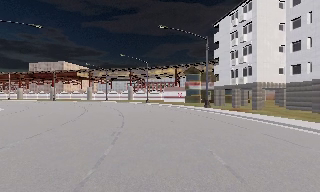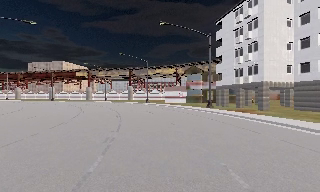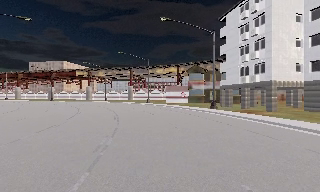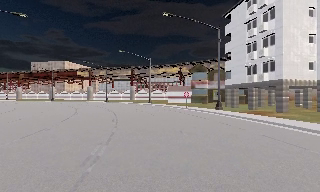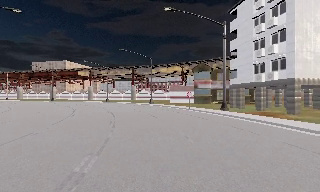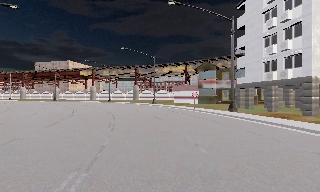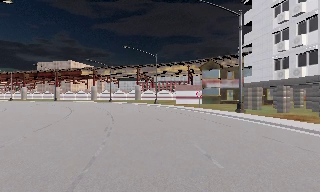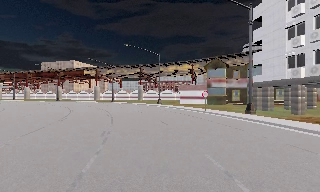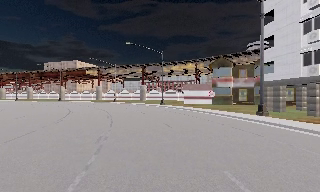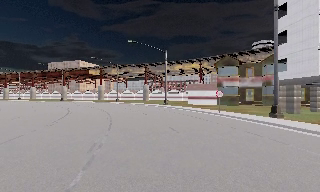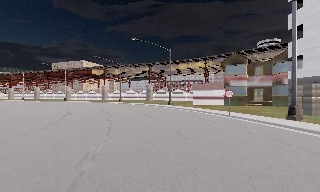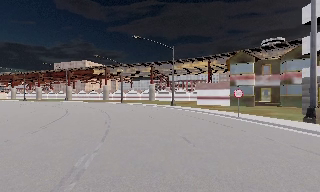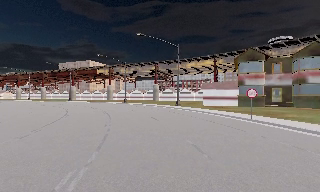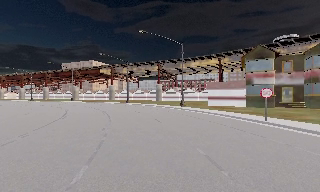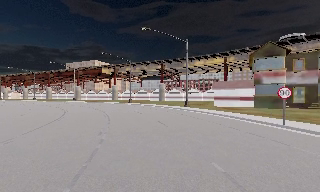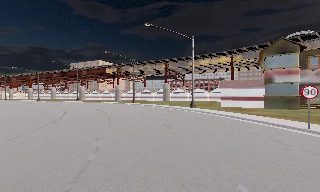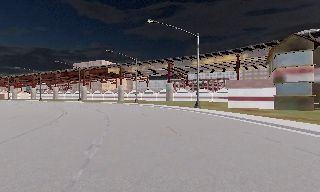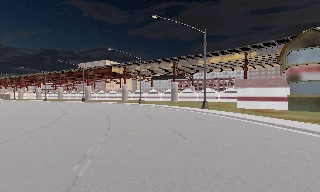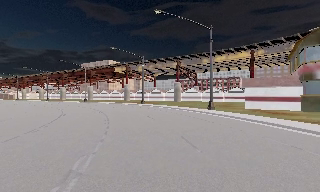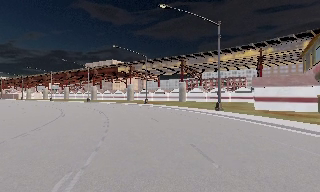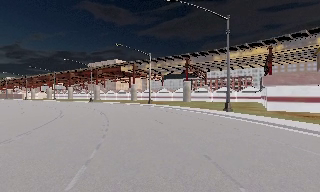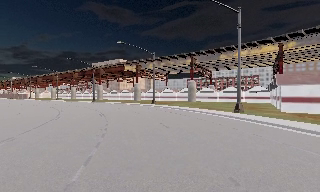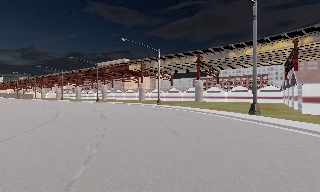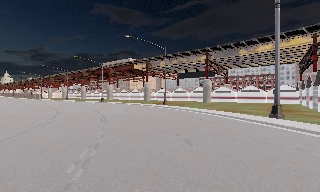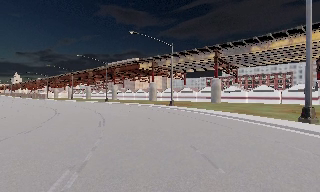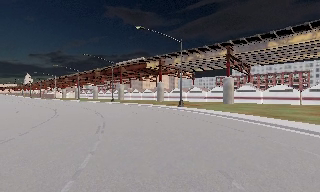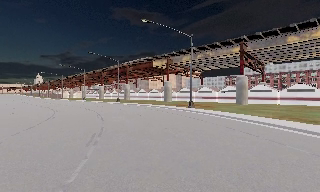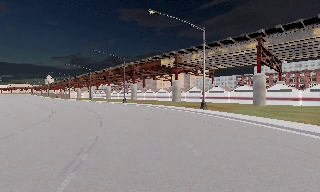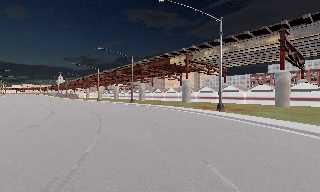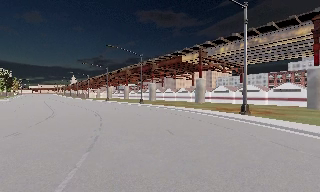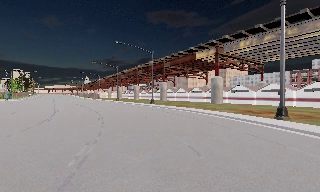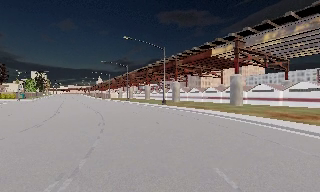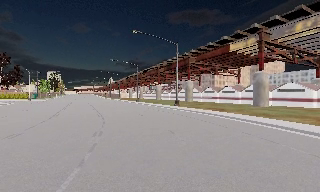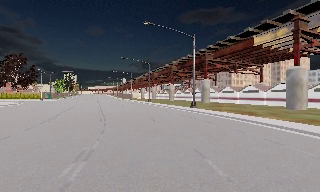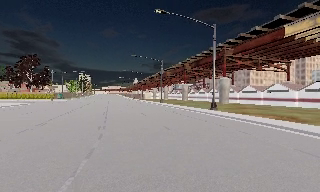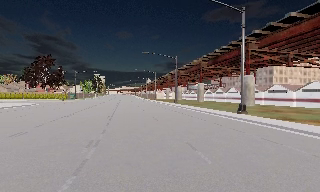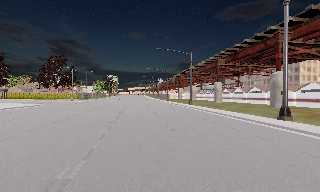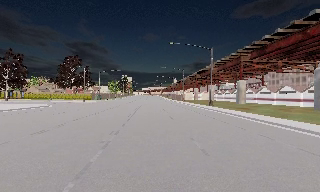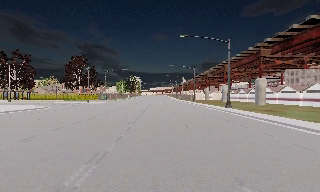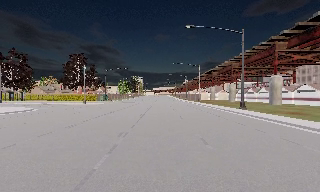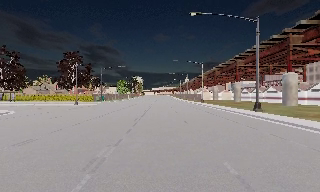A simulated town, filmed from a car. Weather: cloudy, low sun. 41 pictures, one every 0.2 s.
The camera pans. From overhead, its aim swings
counterclockwise.
The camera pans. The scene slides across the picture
to the right.
0.0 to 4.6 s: The scene slides to the right, as the camera pans about 25 degrees to its left. It travels forward, about 25 m, so what stands in front looms larger.
4.6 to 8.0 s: The camera swings to its left by about 55 degrees, and the scene slides to the right. It travels forward, about 45 m. It gains speed.
The film runs forward here.
